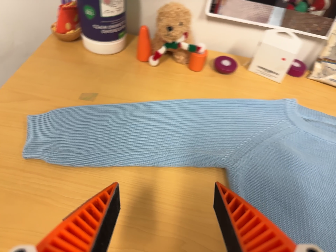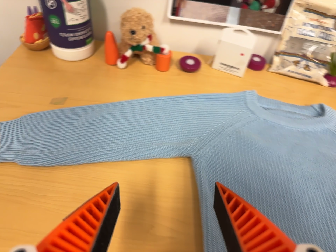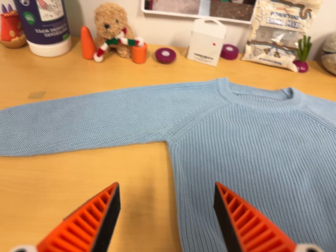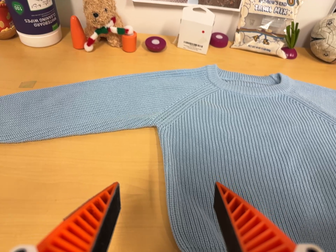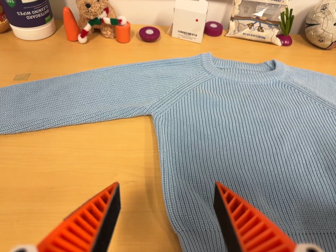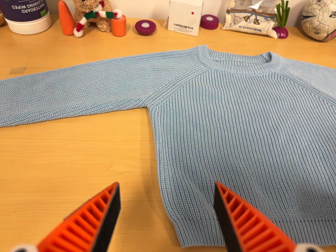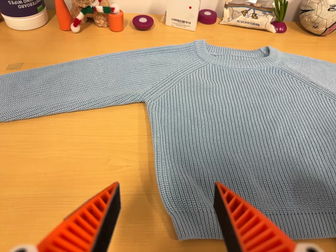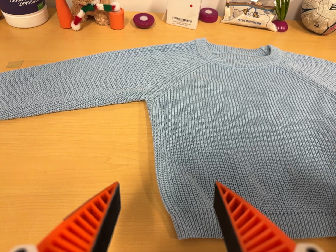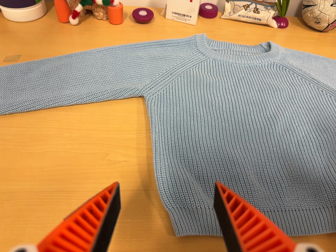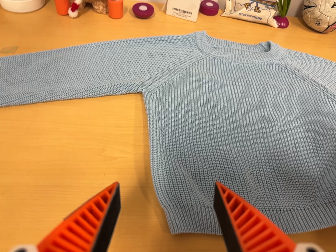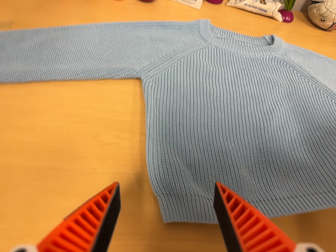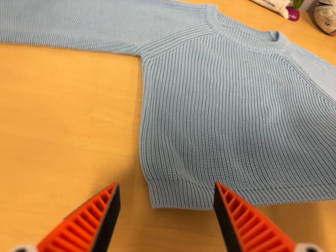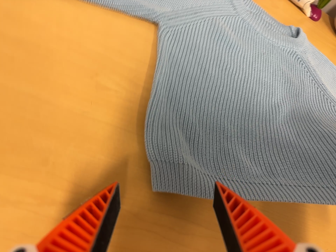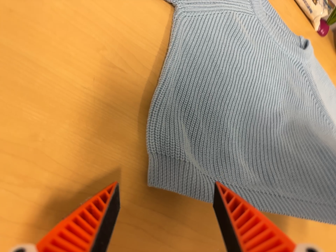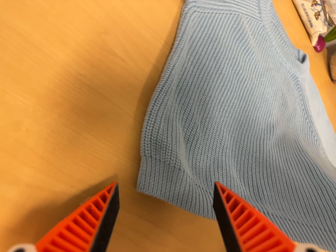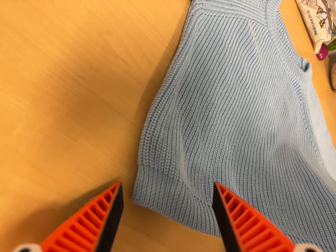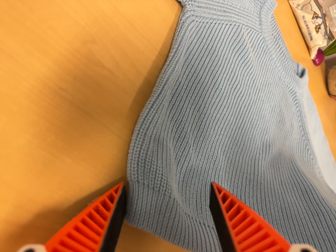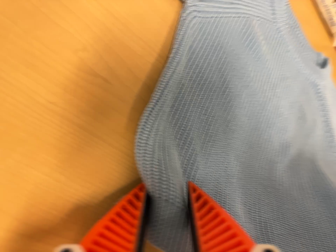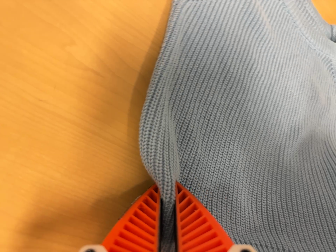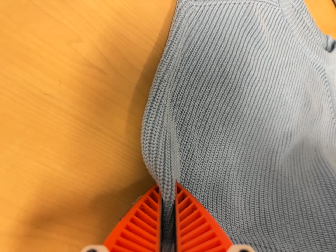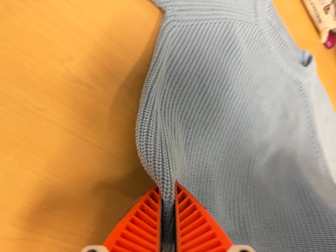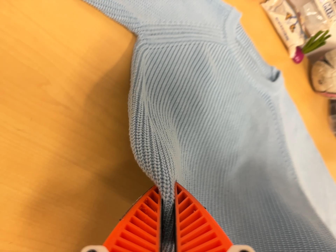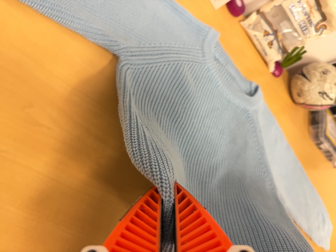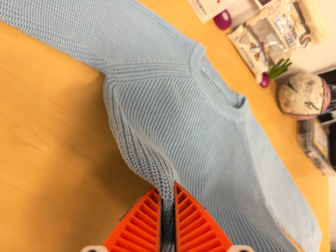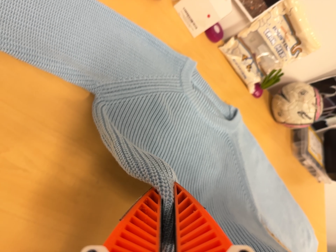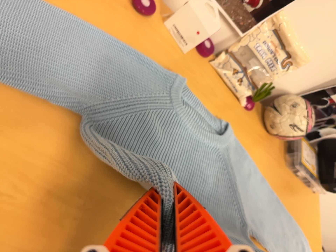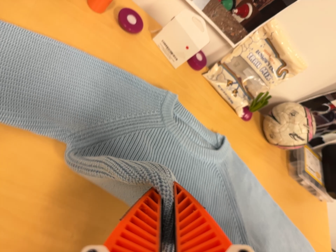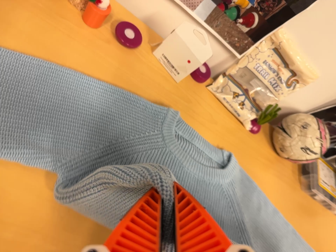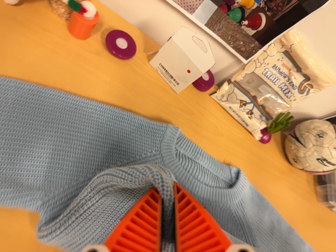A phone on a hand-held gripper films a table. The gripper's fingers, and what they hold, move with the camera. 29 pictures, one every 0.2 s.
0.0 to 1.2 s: The camera travels to its right, toward the bottom of its view and backward, about 14 cm, so close, fixed things drift to the left. It rolls about its line of sight by about 10 degrees, and the scene rotates counterclockwise.
1.2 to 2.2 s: The camera's aim tips toward the bottom of its view by about 10 degrees, and the scene shifts upward. It rolls about its line of sight by about 15 degrees, and the scene rotates clockwise.
2.2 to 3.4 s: The camera pans to its right by about 10 degrees. It travels forward, to its left and toward the top of its view, about 14 cm, so what stands in front looms larger. Its aim tips toward the bottom of its view by about 10 degrees. It rolls about its line of sight by about 25 degrees, and the scene rotates clockwise.
3.4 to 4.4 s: The camera travels backward and to its right, about 9 cm, so what stands in front gets smaller.
4.4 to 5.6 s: The camera travels toward the top of its view, to its right and forward, about 18 cm, so close, fixed things drift downward.
The film runs forward here.
